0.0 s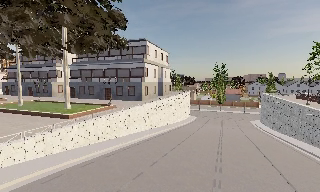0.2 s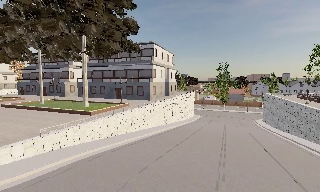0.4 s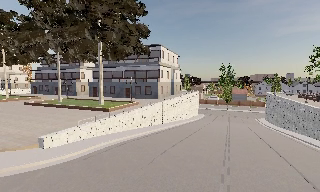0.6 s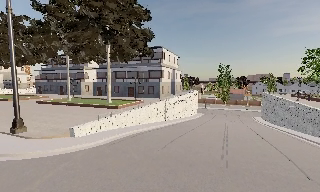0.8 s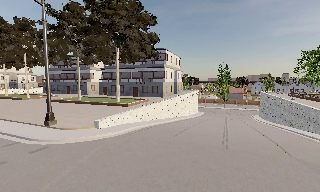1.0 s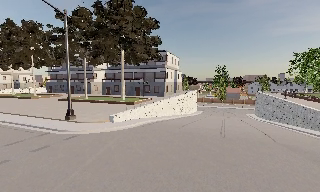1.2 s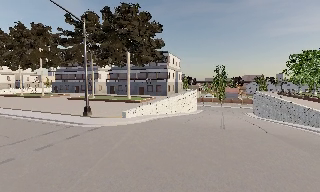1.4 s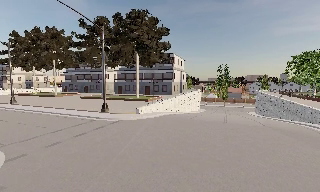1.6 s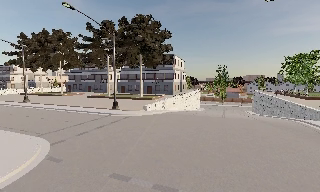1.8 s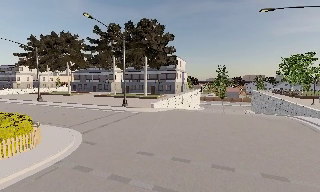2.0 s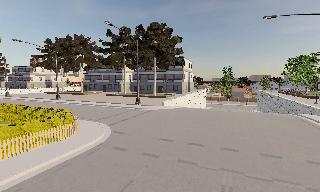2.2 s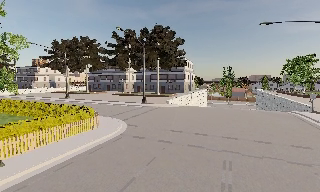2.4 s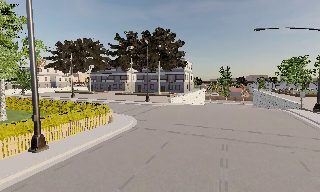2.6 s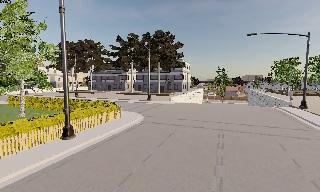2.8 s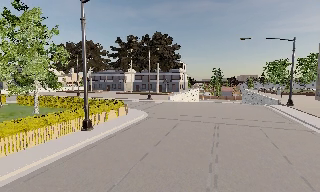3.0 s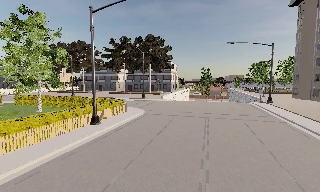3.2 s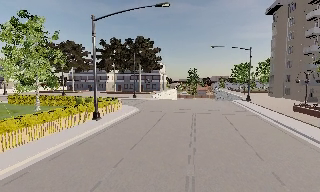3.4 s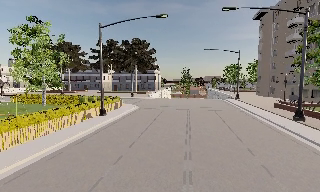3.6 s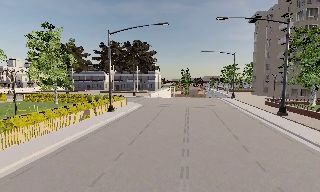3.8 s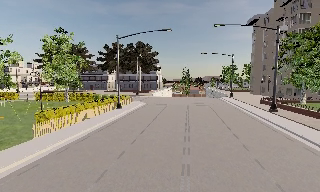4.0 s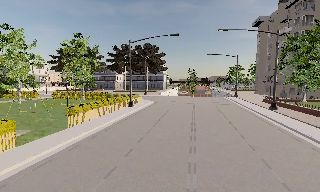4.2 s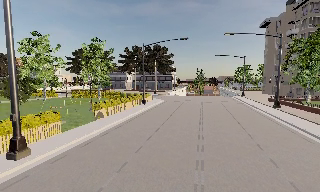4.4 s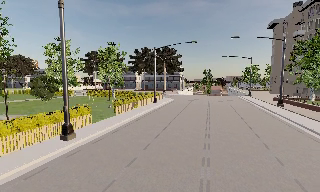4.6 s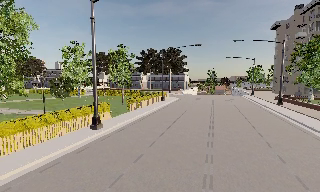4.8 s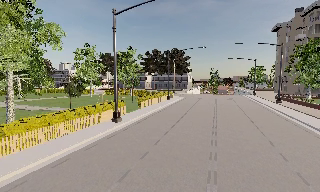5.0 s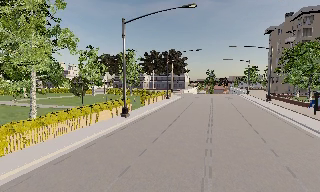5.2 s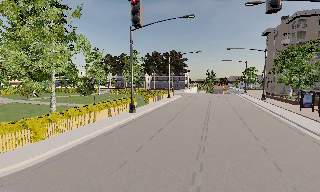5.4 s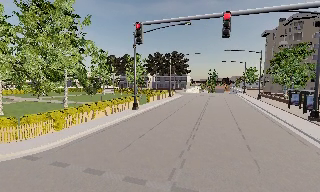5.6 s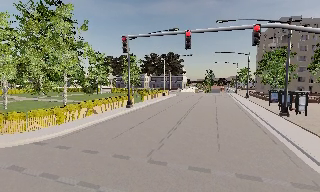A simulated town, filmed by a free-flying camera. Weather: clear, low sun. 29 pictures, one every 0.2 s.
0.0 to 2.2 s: The camera travels backward and to its left, about 25 m, so what stands in front gets smaller.
2.2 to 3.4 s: The camera pans to its right, which is clockwise from overhead, by about 15 degrees. It travels backward, about 13 m, so what stands in front gets smaller.
3.4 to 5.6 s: The camera travels backward, about 25 m, so what stands in front gets smaller.
The film runs backward here.
